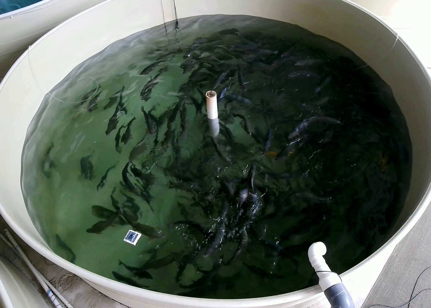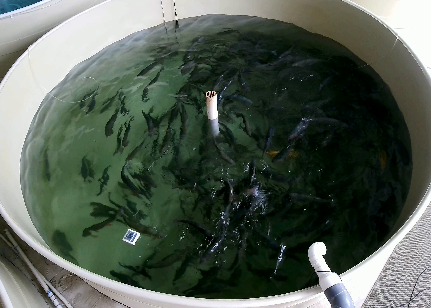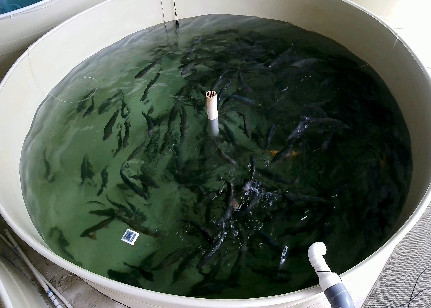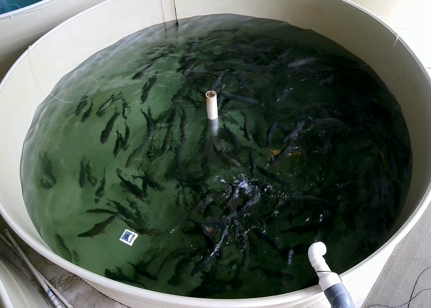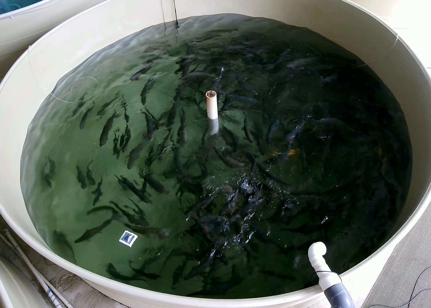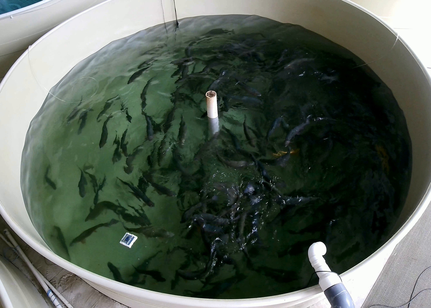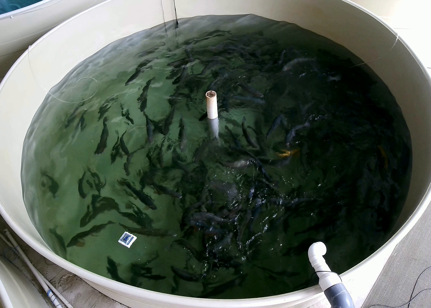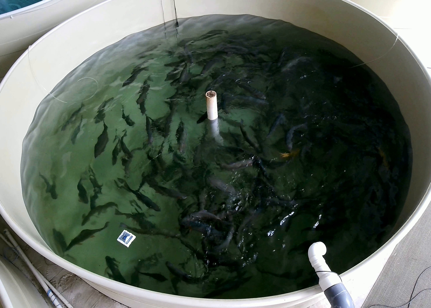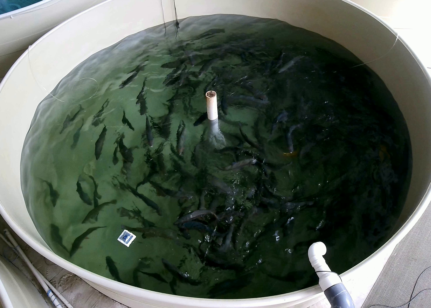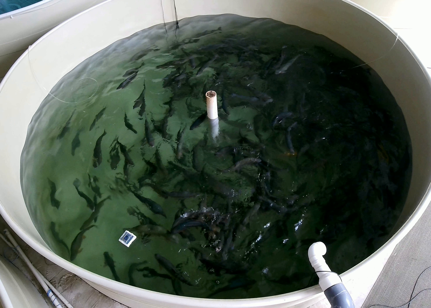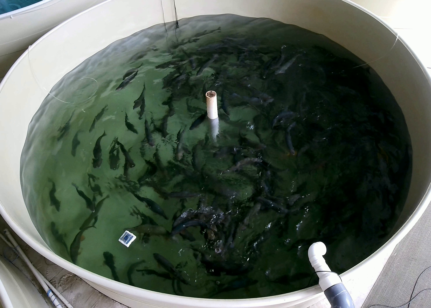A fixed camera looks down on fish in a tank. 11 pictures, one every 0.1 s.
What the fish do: Weak feeding.
